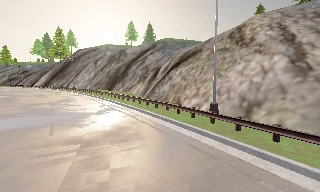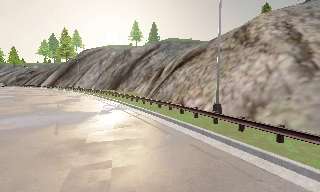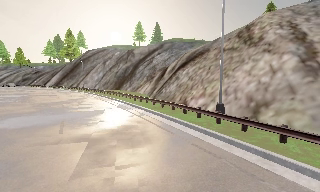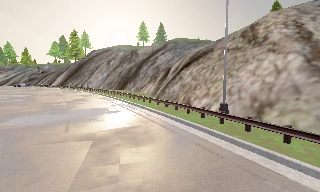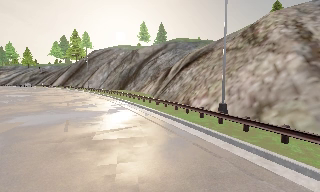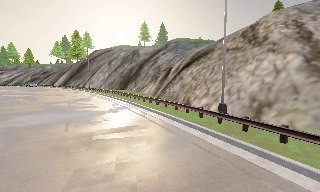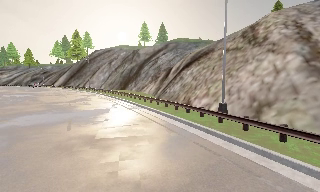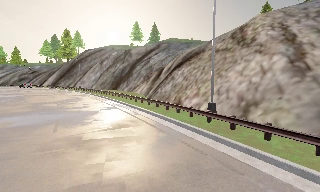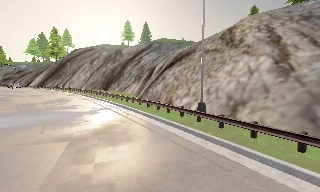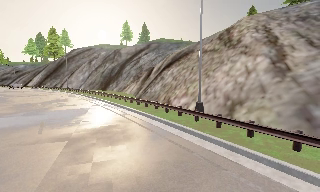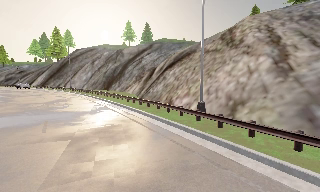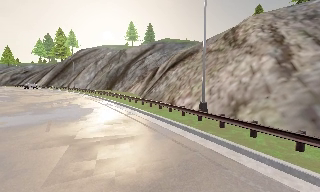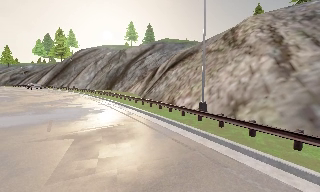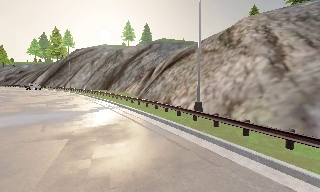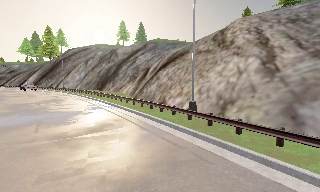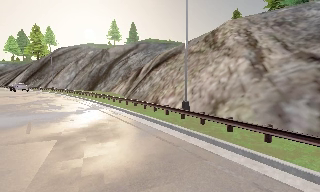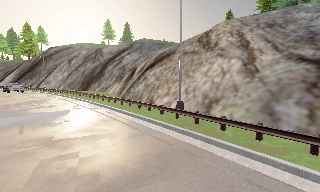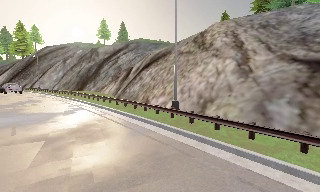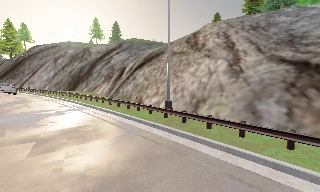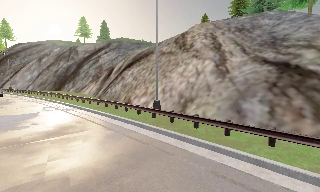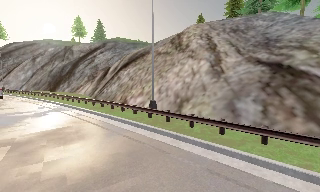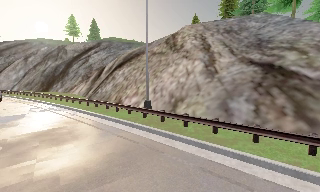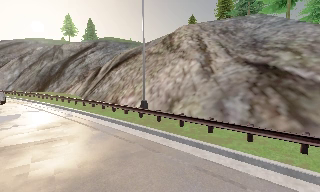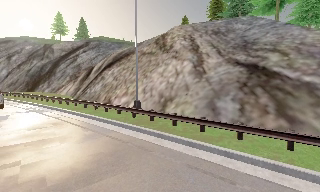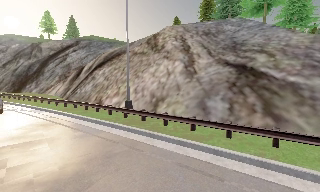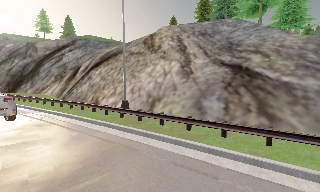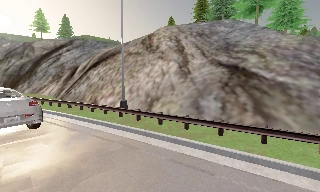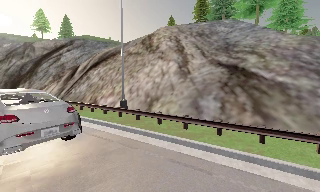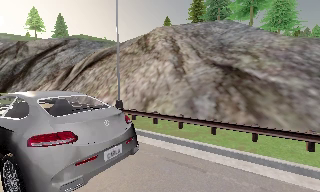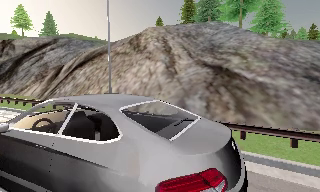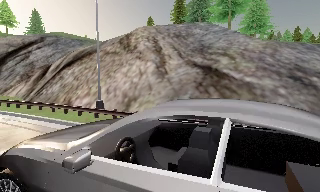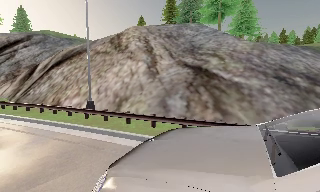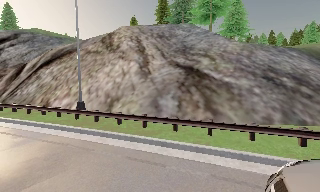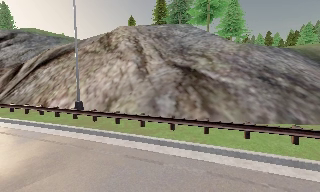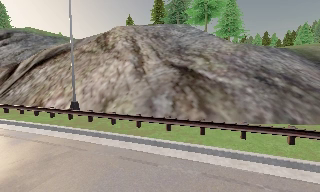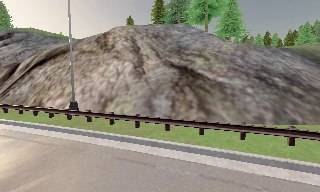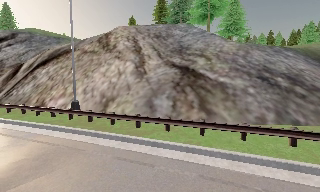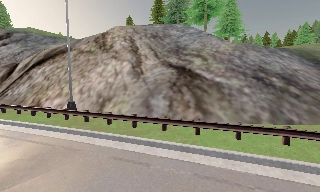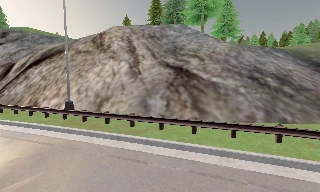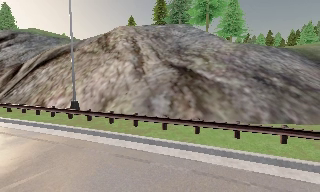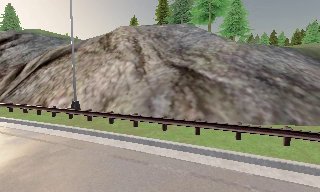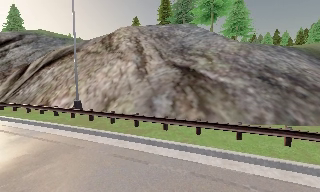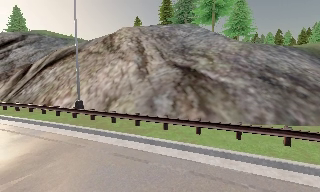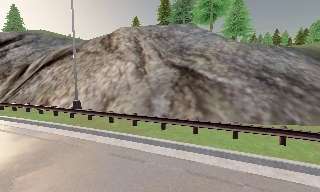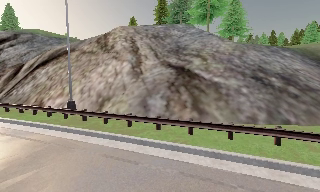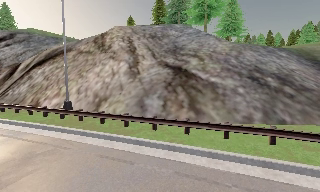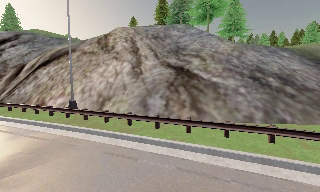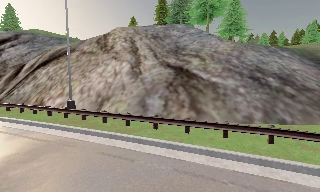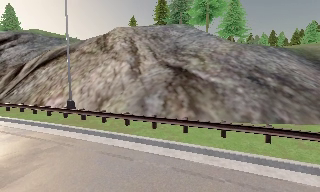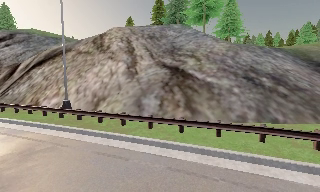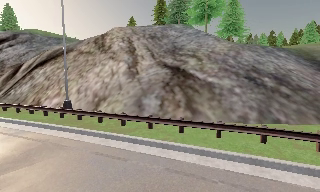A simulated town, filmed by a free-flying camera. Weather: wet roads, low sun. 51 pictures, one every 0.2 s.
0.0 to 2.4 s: The camera shifts only a little, or ends up much as it began.
2.4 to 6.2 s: The camera pans to its right, which is clockwise from overhead, by about 35 degrees. It travels backward, about 1 m.
6.2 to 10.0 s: The camera travels to its right, about 1 m, so close, fixed things drift to the left.
The film runs backward here.
